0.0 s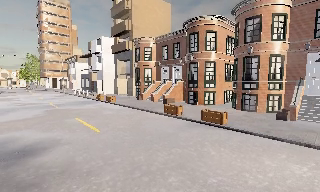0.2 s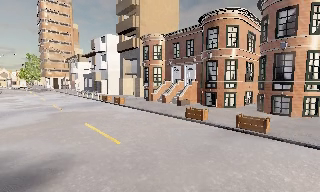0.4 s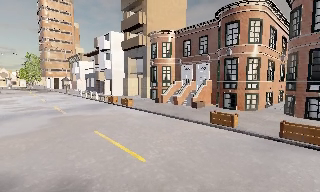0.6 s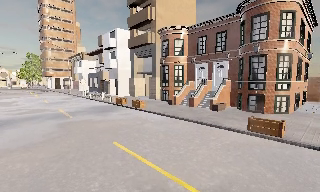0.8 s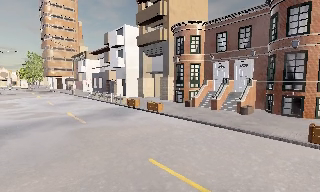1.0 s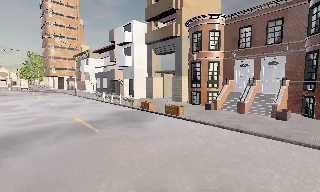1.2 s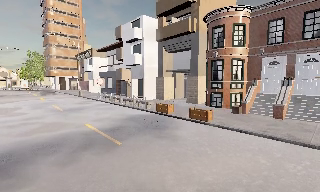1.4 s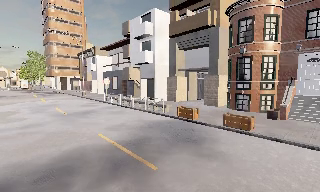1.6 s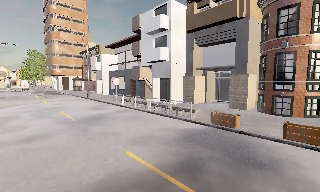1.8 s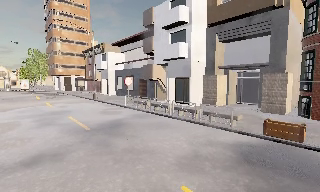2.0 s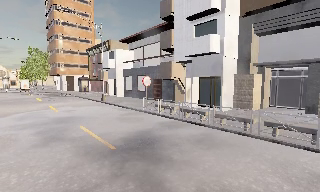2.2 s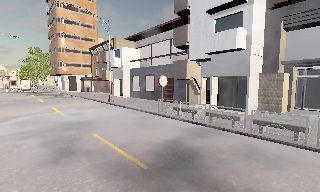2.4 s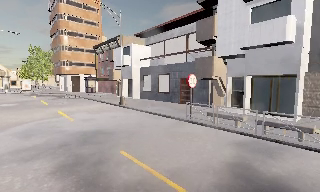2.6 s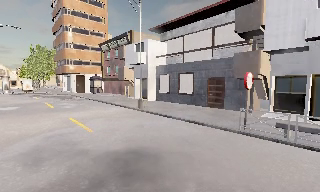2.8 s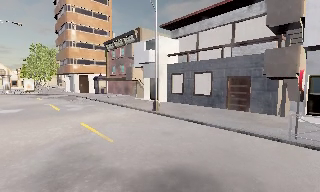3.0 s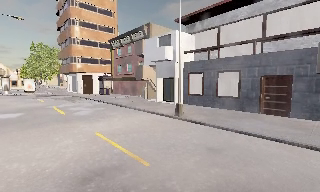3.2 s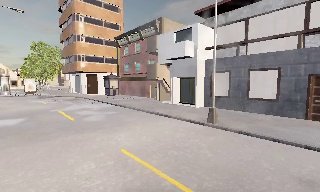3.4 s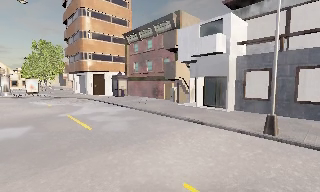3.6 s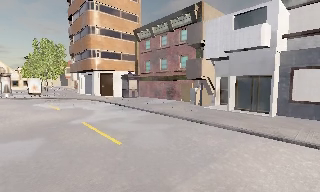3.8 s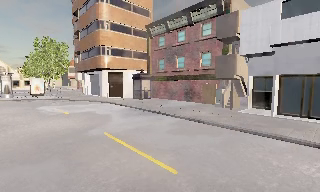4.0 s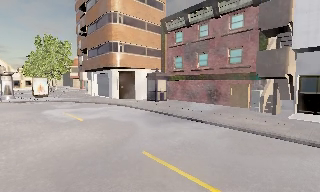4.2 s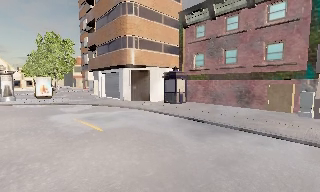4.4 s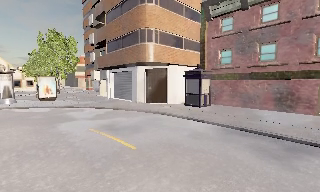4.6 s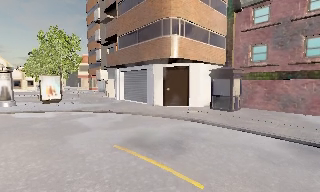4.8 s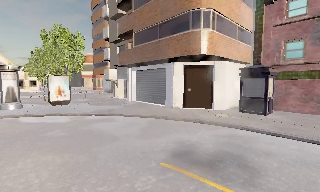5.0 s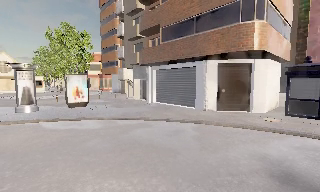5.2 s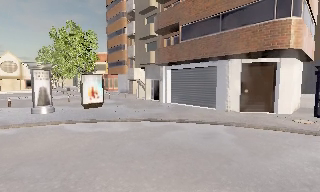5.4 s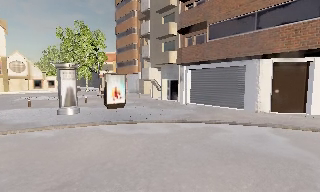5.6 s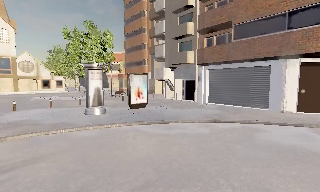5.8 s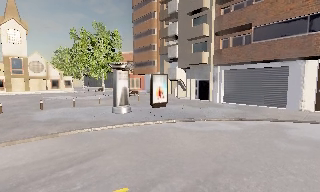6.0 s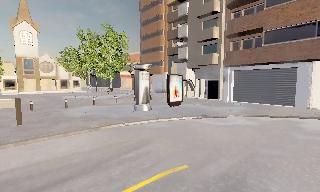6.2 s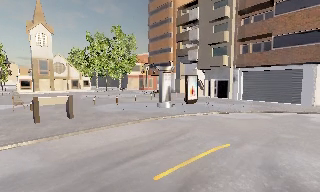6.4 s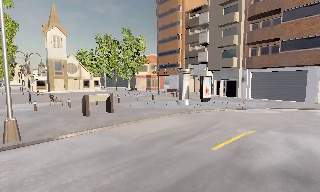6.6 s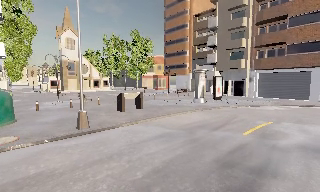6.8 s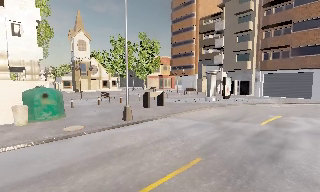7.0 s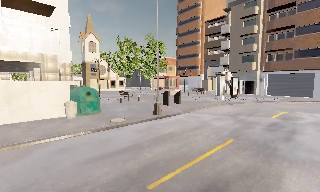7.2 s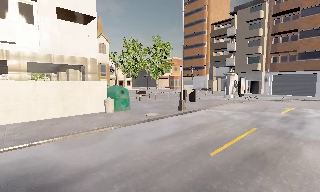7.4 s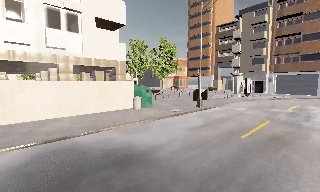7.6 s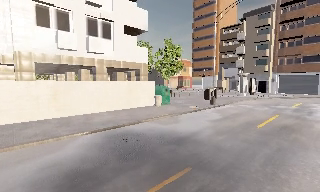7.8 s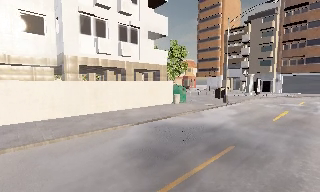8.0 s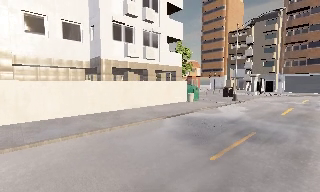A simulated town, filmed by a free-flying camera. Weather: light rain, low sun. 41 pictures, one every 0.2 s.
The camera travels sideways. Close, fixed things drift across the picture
to the right.
0.0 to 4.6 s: The camera travels forward and to its left, about 45 m, so what stands in front looms larger.
4.6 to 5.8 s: The camera travels to its left, about 10 m, so close, fixed things drift to the right.
5.8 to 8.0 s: The camera travels to its left and backward, about 20 m, so close, fixed things drift to the right.
The film runs backward here.
